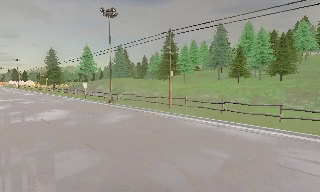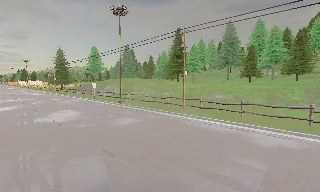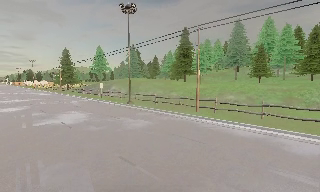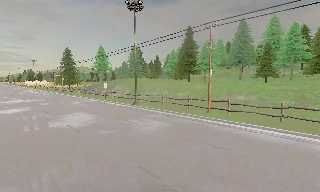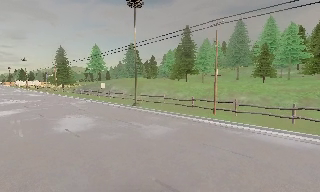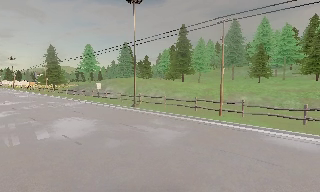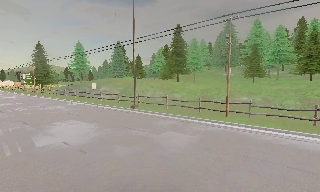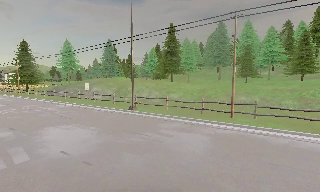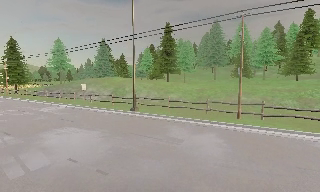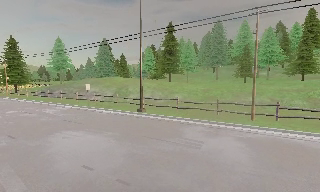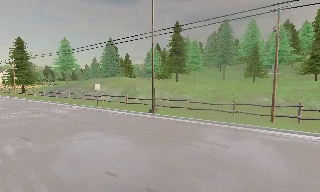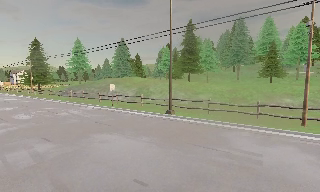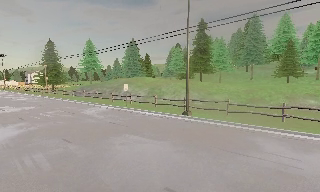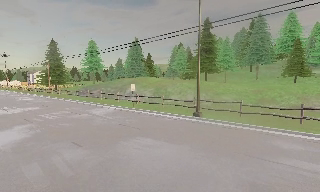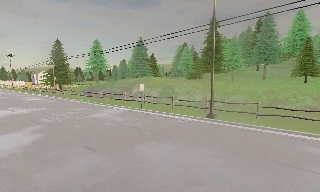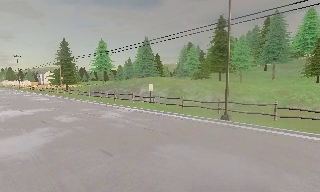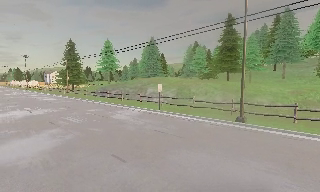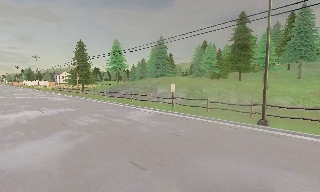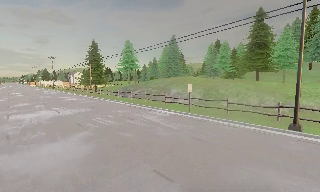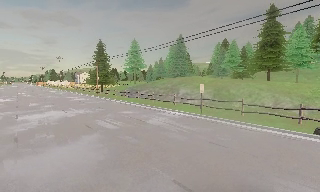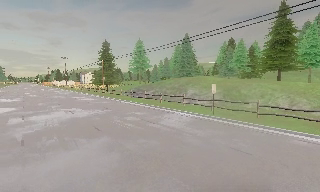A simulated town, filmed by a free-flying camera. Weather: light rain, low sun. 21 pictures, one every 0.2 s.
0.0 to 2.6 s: The camera travels to its left and forward, about 13 m, so close, fixed things drift to the right.
2.6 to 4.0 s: The camera swings to its left by about 15 degrees, and the scene slides to the right. It travels to its left and forward, about 6 m, so close, fixed things drift to the right.
The film runs forward here.
